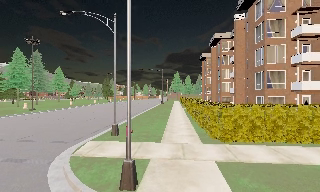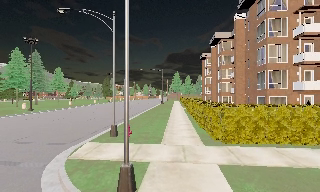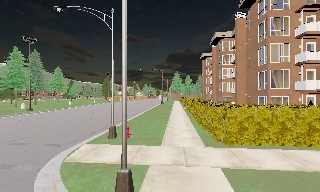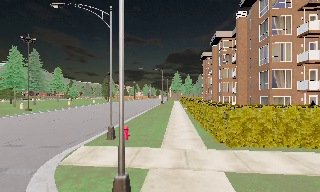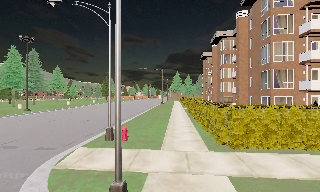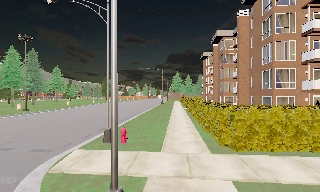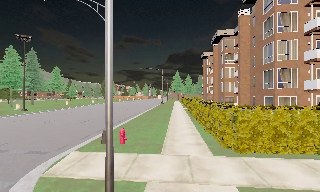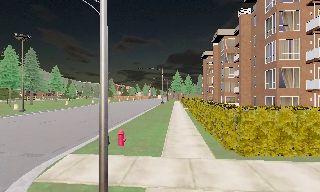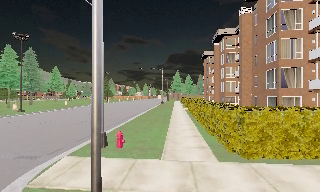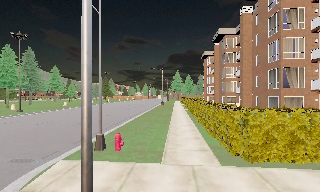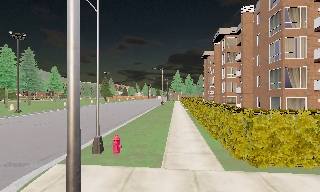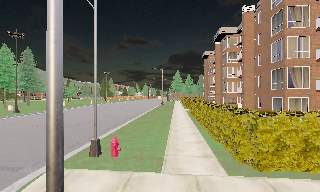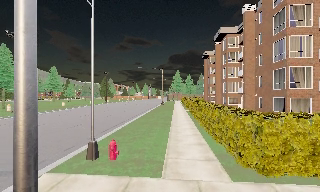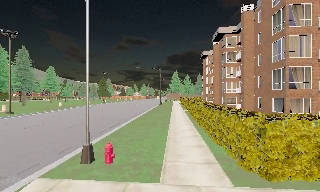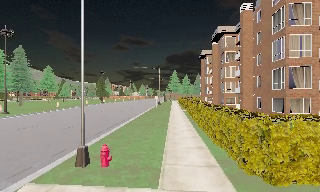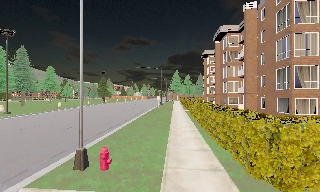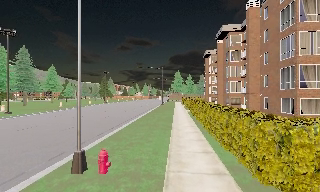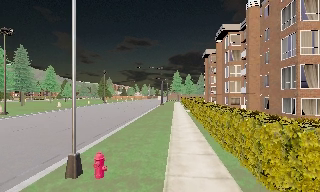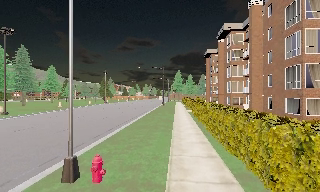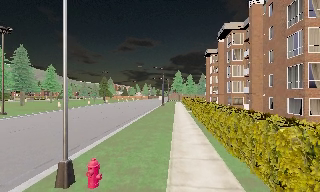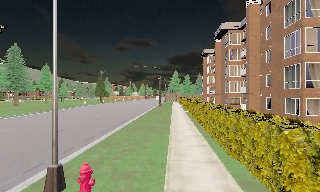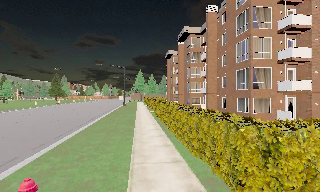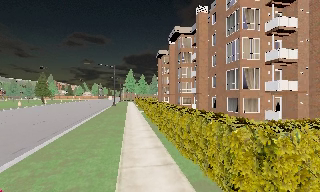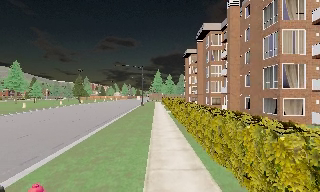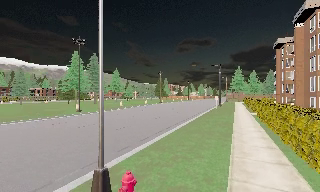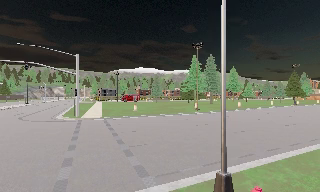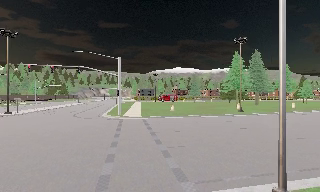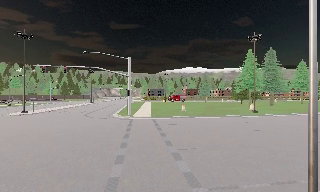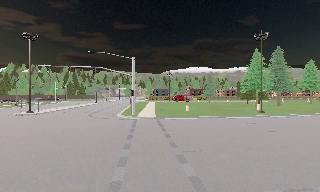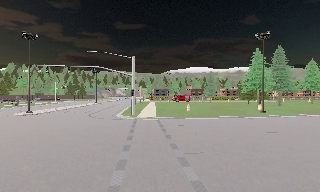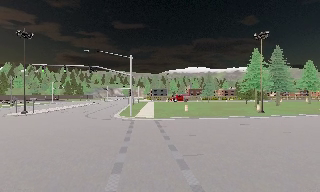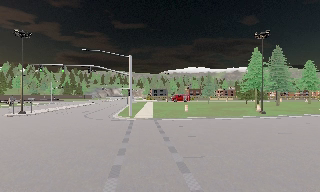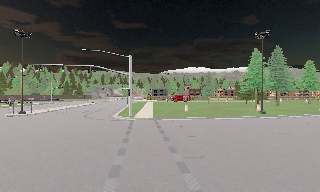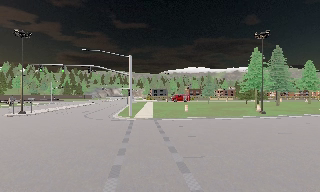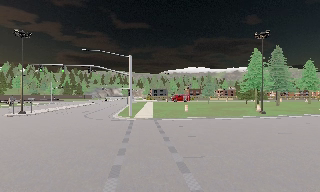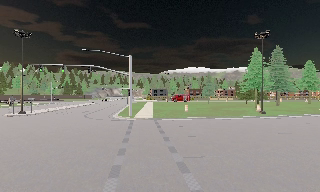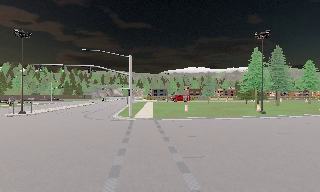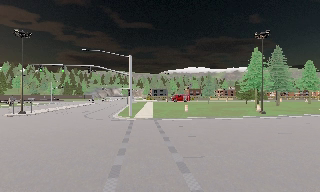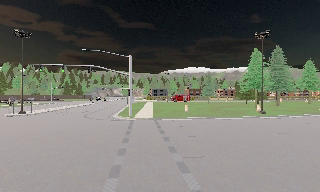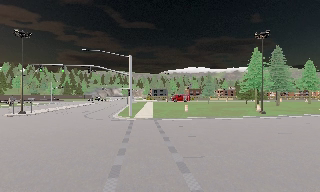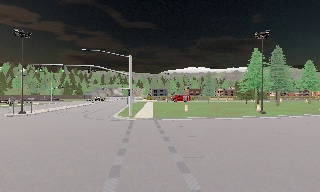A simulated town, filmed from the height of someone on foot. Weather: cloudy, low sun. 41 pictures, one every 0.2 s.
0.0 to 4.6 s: The camera travels forward, about 6 m, so what stands in front looms larger.
4.6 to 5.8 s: The scene slides to the right, as the camera pans about 85 degrees to its left. It travels forward, about 1.5 m.
5.8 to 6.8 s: The camera travels forward, about 0.5 m, so what stands in front looms larger. It loses speed.
6.8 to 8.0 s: The camera keeps its place and its aim.
The film runs forward here.
